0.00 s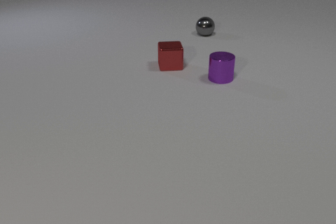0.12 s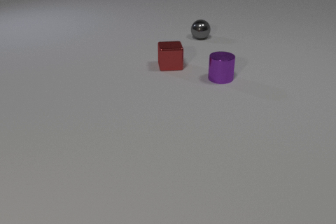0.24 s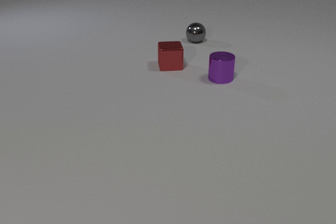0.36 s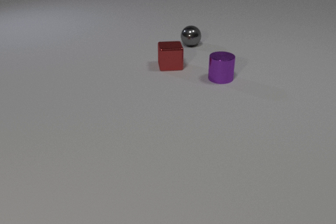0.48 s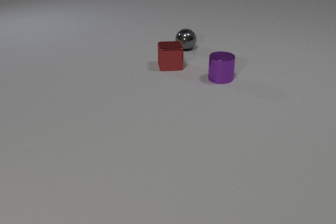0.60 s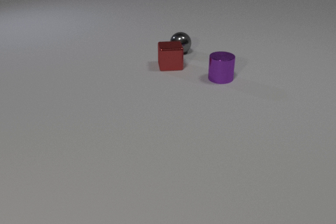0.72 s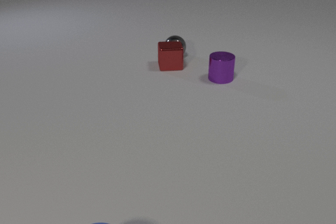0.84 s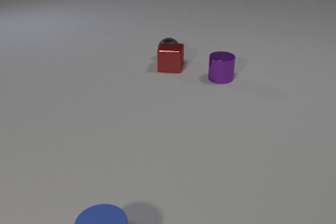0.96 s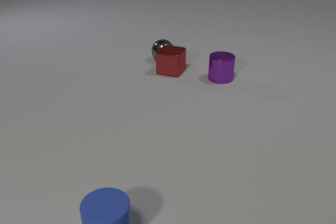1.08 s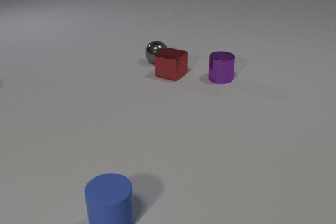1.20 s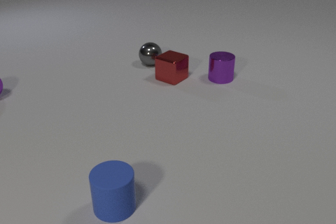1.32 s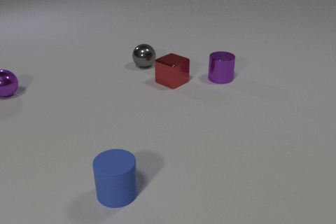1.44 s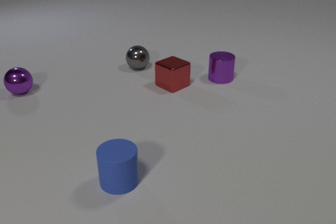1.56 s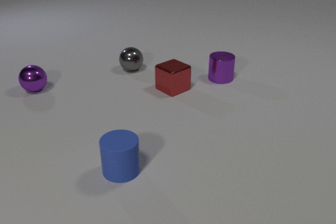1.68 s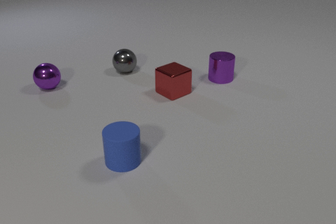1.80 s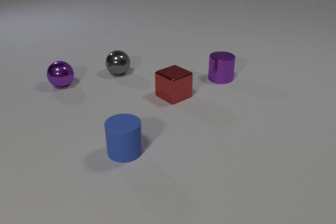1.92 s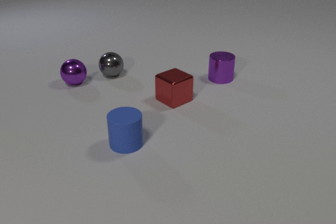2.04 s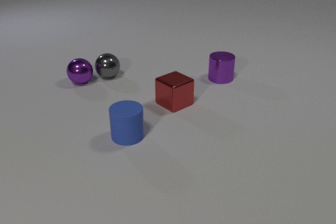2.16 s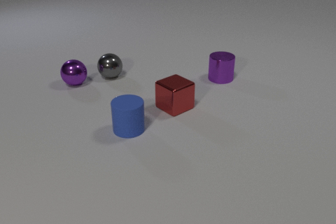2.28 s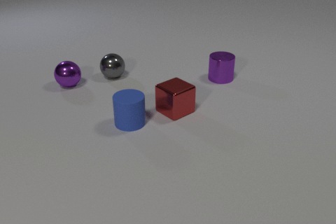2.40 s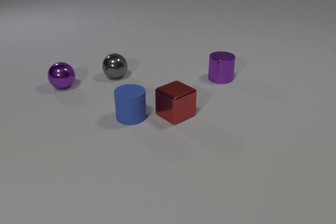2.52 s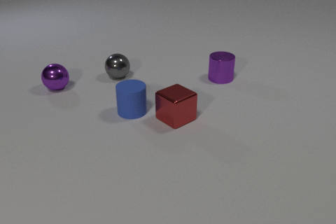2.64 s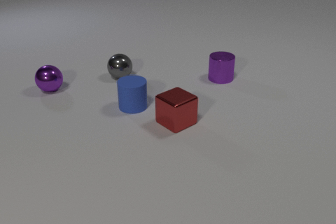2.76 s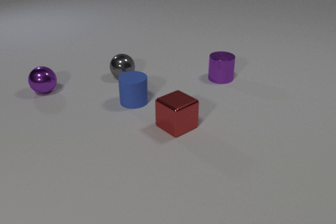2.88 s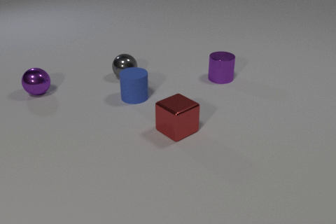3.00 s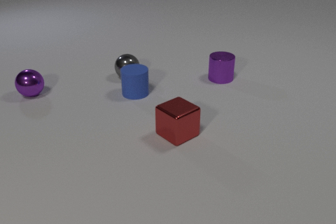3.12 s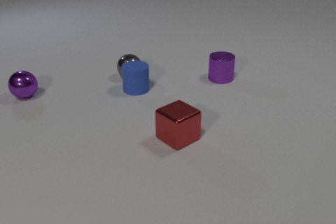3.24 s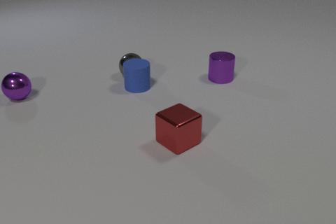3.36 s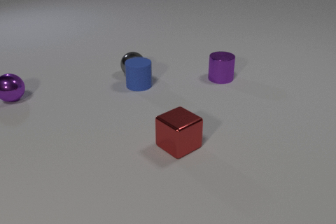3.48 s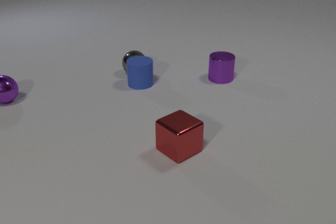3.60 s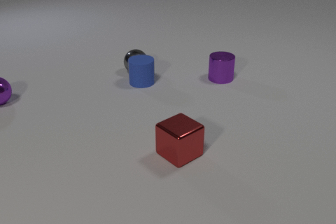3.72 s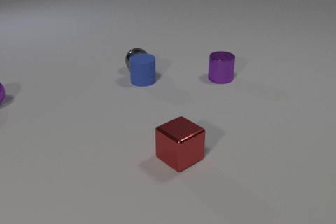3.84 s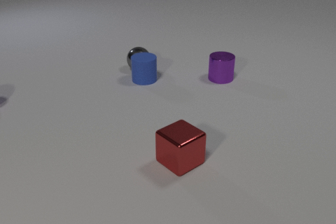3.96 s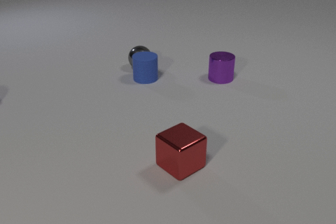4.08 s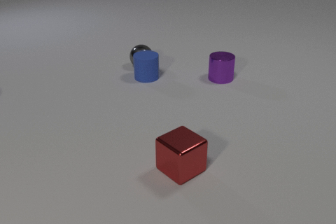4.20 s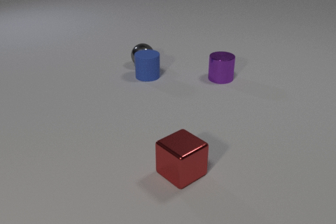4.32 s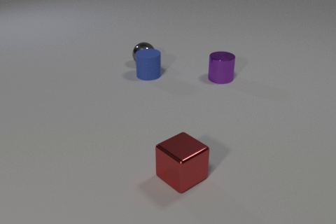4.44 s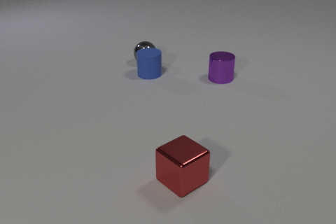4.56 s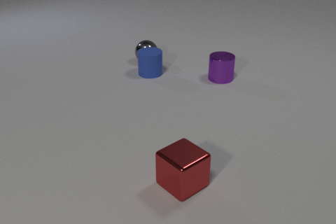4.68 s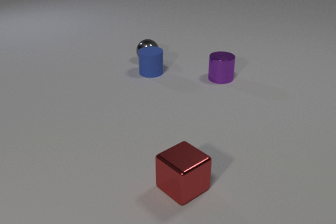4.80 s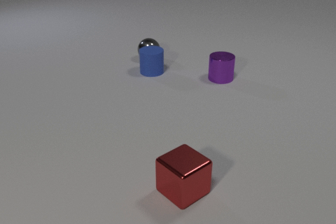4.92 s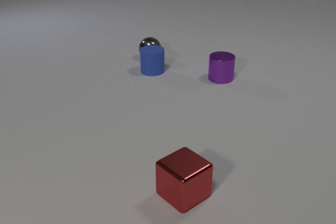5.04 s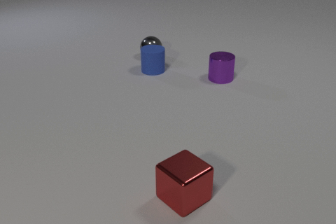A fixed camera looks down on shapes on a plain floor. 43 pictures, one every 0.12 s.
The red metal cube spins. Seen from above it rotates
clockwise.
The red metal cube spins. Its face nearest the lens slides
to the left.
0.00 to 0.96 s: The gray metal sphere rolls toward the camera and to the left. The red metal cube slides toward the camera, spins so that its near face slides to the left, clockwise seen from above. The blue rubber cylinder comes in at the bottom edge, slides away from the camera. The gray metal sphere and the red metal cube collide.
0.96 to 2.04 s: The gray metal sphere rolls to the left and toward the camera. The red metal cube slides toward the camera, spins so that its near face slides to the left, clockwise seen from above. The purple metal sphere comes in at the left edge, rolls to the right. The blue rubber cylinder slides away from the camera. The gray metal sphere and the purple metal sphere collide.
2.04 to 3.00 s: The gray metal sphere rolls to the right. The red metal cube slides toward the camera. The purple metal sphere rolls to the left. The blue rubber cylinder slides away from the camera.
3.00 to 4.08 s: The gray metal sphere rolls away from the camera and to the right. The red metal cube slides toward the camera. The purple metal sphere rolls to the left, leaves at the left edge. The blue rubber cylinder slides away from the camera. The gray metal sphere and the blue rubber cylinder collide.
4.08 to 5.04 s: The gray metal sphere rolls away from the camera. The red metal cube slides toward the camera. The blue rubber cylinder slides away from the camera.
Are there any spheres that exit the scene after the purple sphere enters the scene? yes.
How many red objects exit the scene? 0.
How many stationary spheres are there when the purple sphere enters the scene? 0.
